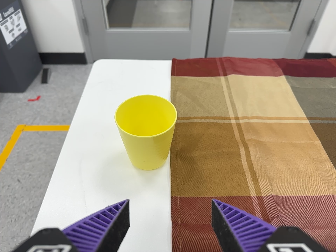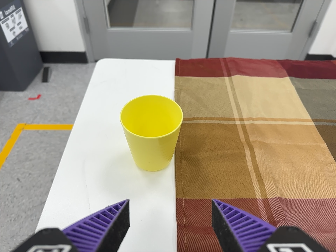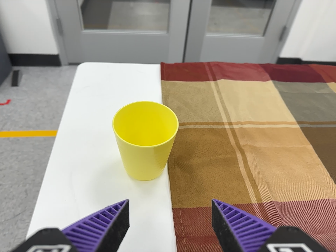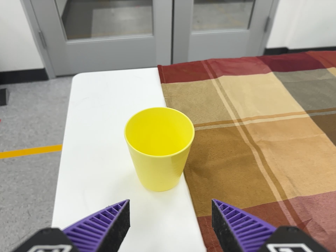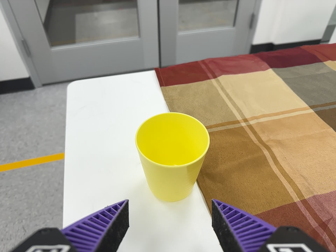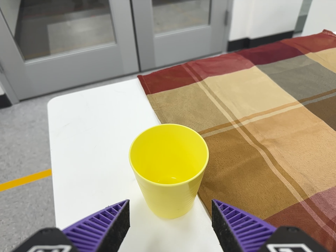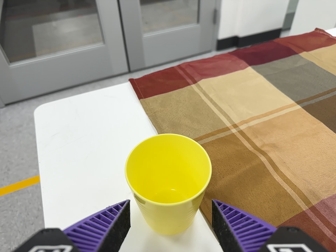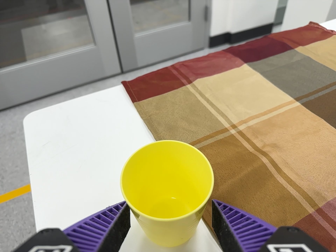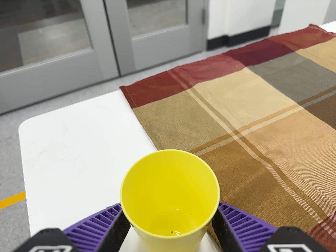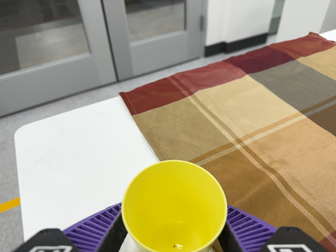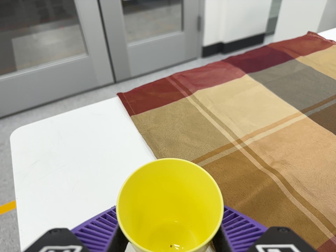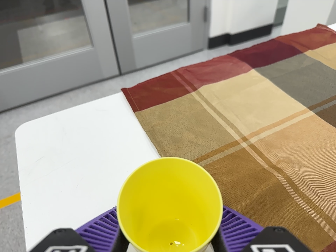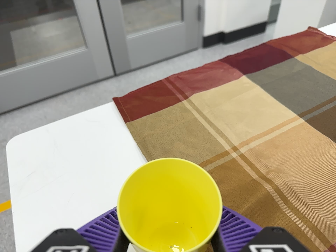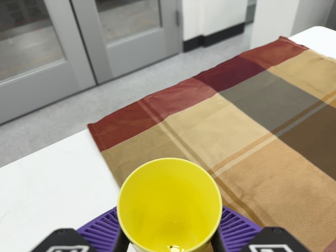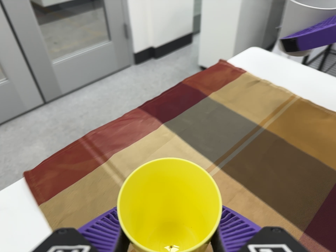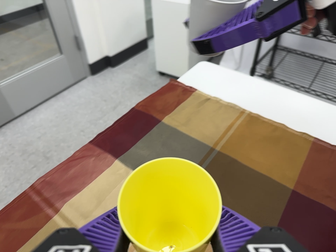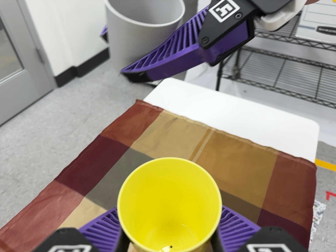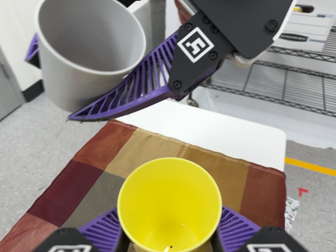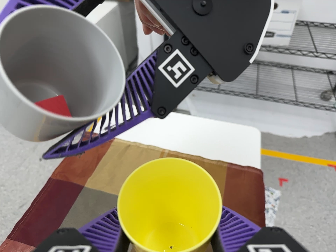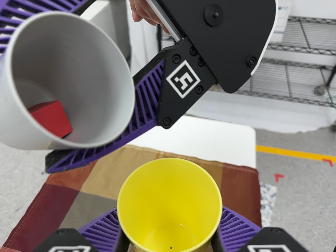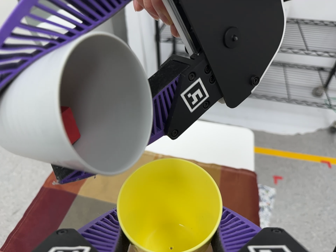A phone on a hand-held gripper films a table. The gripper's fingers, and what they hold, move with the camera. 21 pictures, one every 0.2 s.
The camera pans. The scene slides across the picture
to the left.
The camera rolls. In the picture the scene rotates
counterclockwise.
0.0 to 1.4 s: The camera pans to its right by about 15 degrees. It travels to its left, forward and toward the top of its view, about 14 cm. It rolls about its line of sight by about 20 degrees, and the scene rotates counterclockwise.
1.4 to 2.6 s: The camera travels toward the top of its view, about 7 cm, so close, fixed things drift downward.
2.6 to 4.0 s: The camera swings to its right by about 35 degrees, and the scene slides to the left. It travels toward the top of its view and to its right, about 24 cm, so close, fixed things drift downward. It rolls about its line of sight by about 25 degrees, and the scene rotates counterclockwise.
The film runs forward here.
